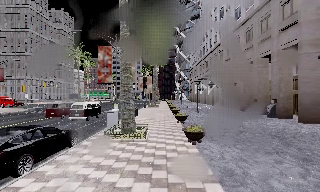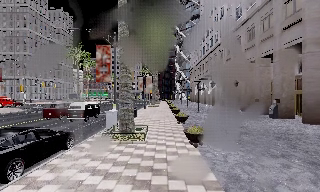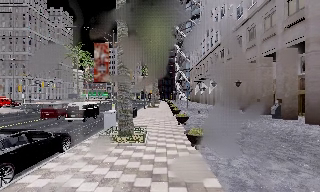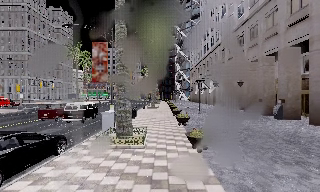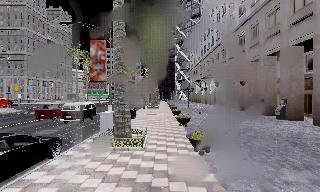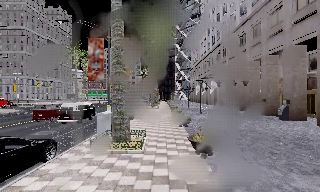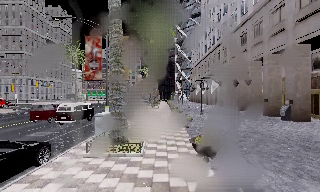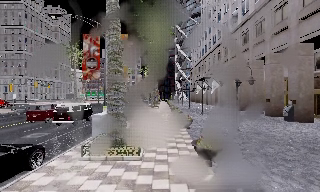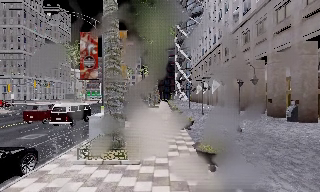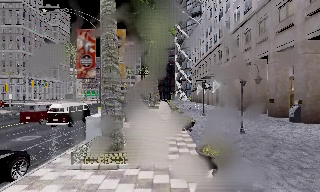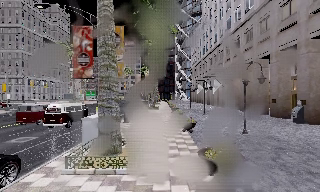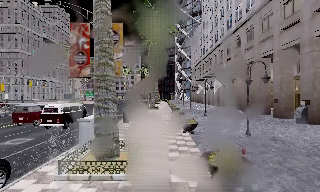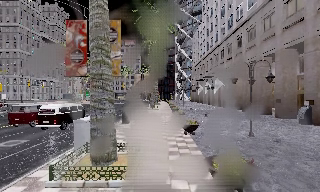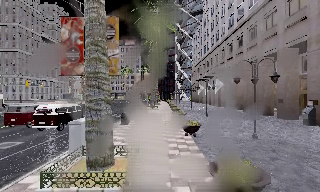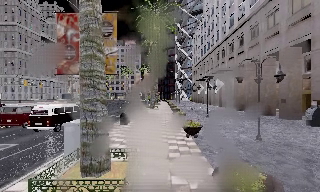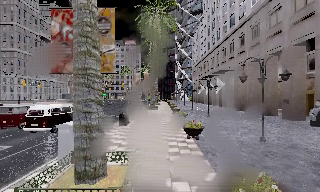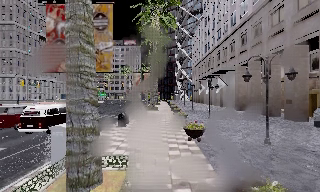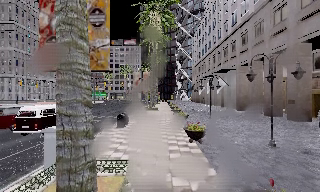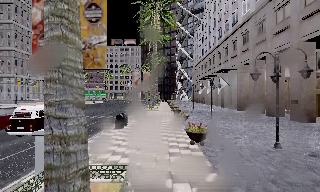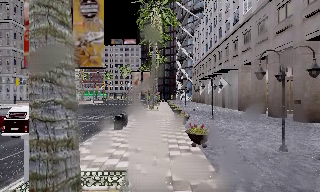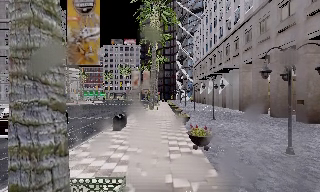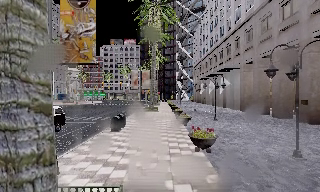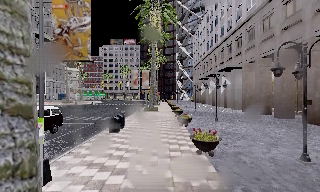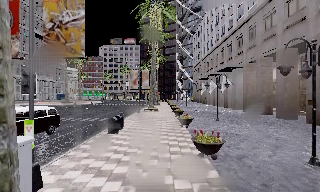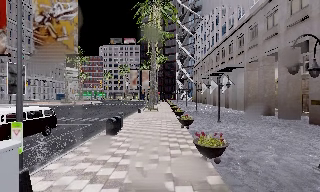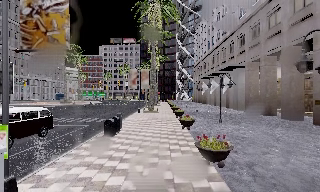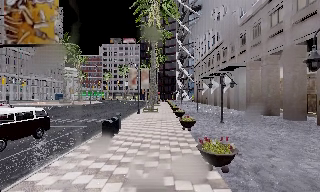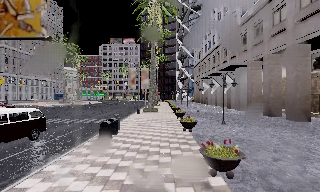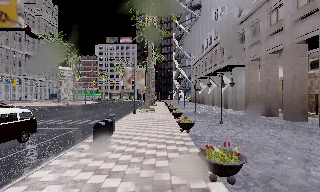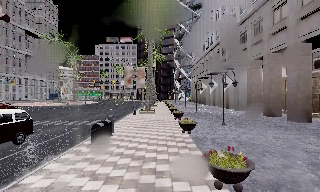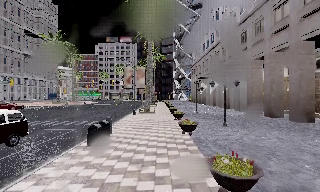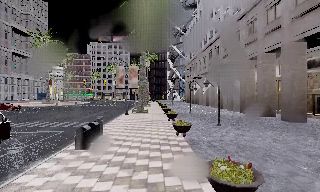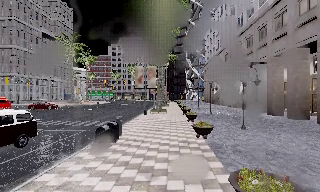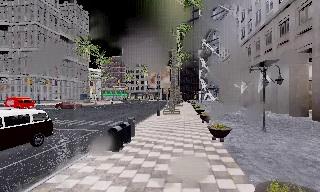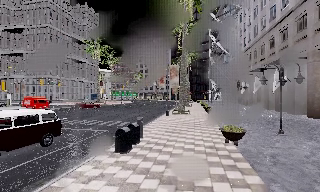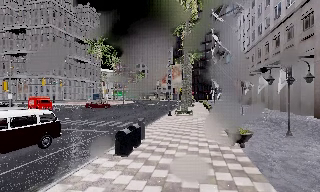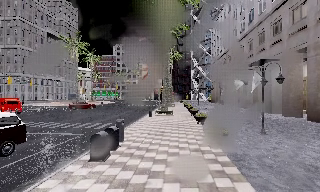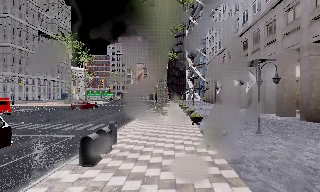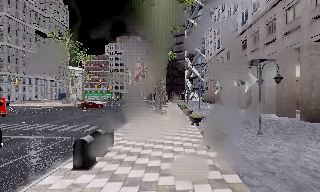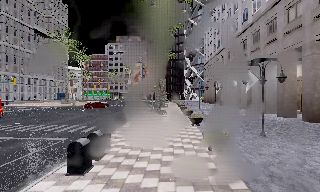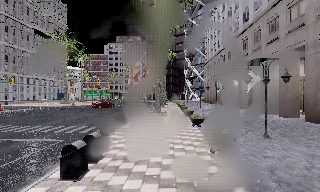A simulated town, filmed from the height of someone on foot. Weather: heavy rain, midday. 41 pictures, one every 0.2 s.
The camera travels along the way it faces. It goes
forward.
0.0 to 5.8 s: The camera travels forward, about 11 m, so what stands in front looms larger.
5.8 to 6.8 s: The scene slides to the right, as the camera pans about 10 degrees to its left. It travels forward, about 2 m, so what stands in front looms larger.
6.8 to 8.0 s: The camera travels forward, about 2 m, so what stands in front looms larger.
The film runs forward here.
